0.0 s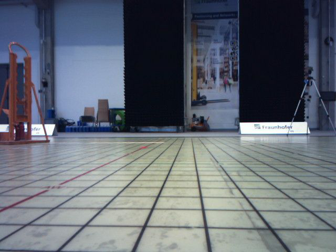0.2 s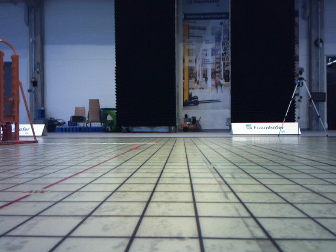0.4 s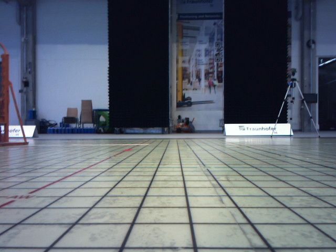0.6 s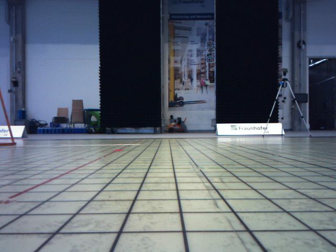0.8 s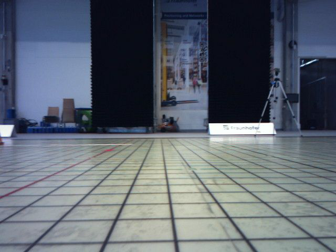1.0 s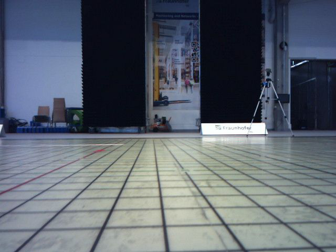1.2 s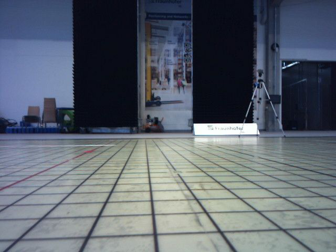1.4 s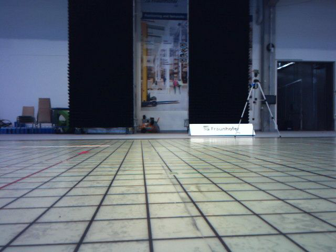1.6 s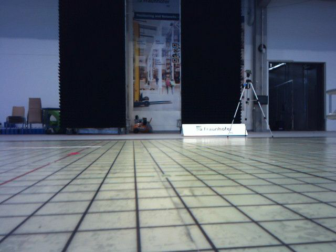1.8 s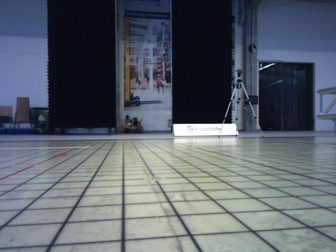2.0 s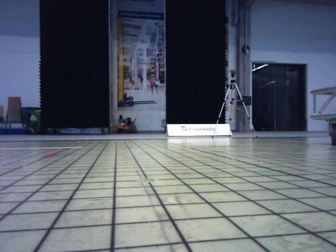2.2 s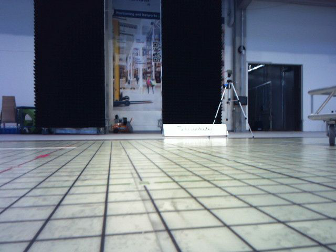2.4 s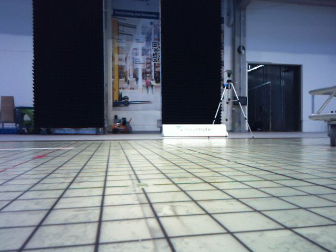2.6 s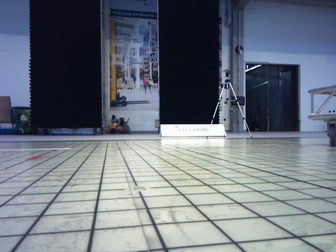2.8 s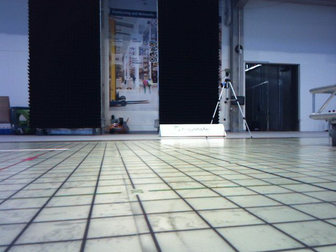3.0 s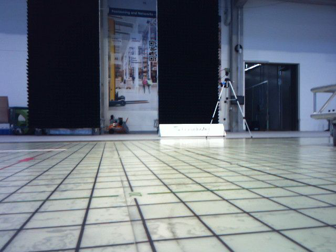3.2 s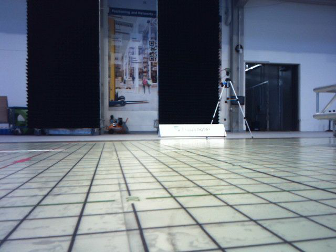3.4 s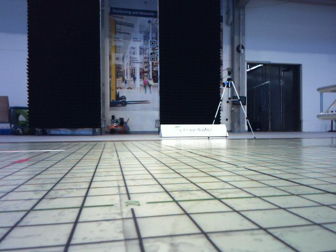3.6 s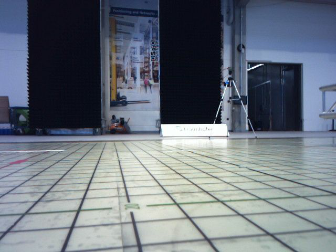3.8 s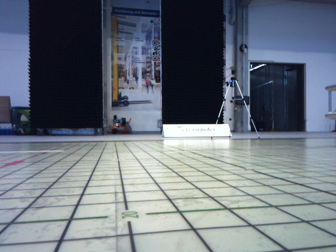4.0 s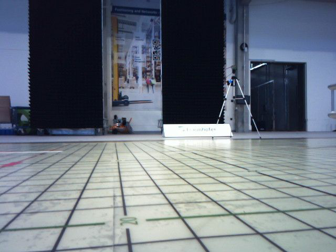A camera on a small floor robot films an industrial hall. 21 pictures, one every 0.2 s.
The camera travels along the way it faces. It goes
forward.
0.0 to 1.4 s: The camera pans to its right, which is clockwise from overhead, by about 10 degrees. It travels forward, about 0.3 m, so what stands in front looms larger.
1.4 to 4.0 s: The camera travels forward, about 0.5 m, so what stands in front looms larger.
The film runs forward here.
